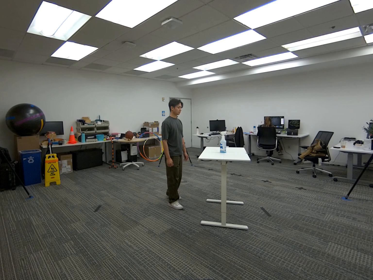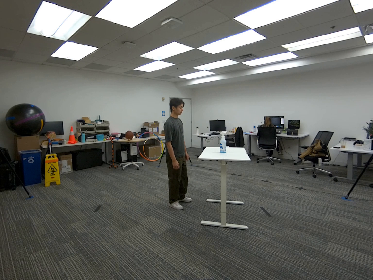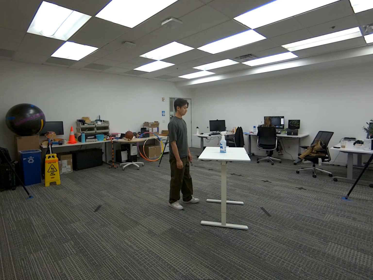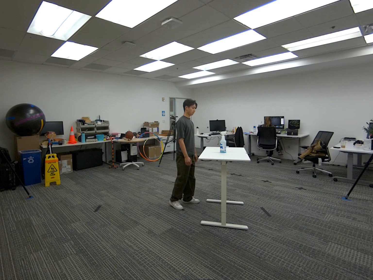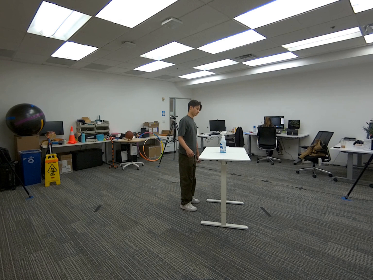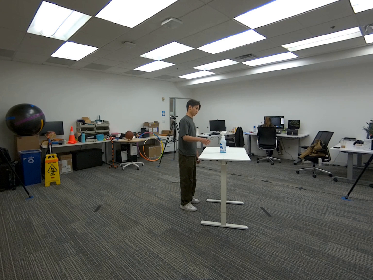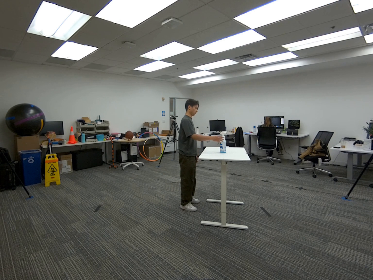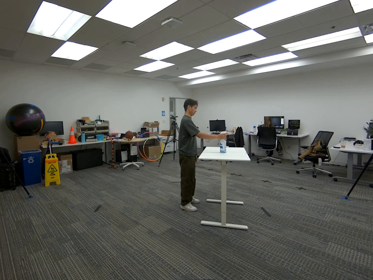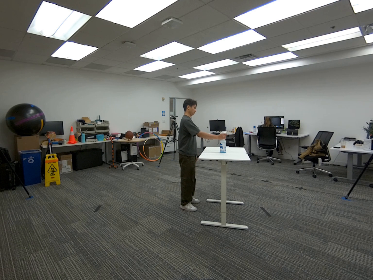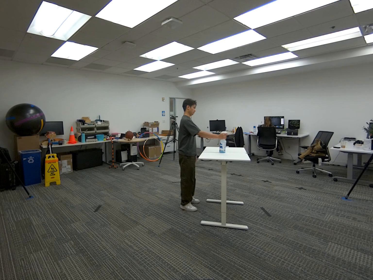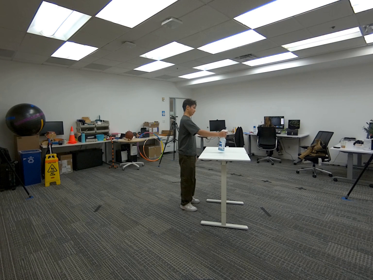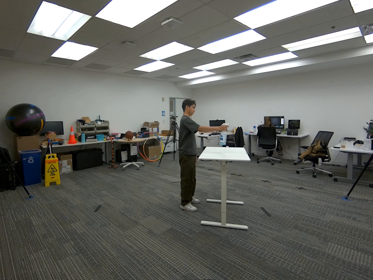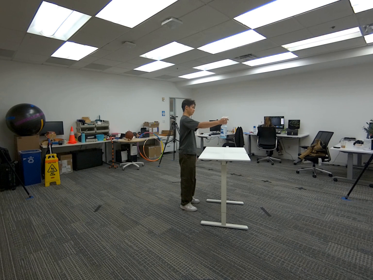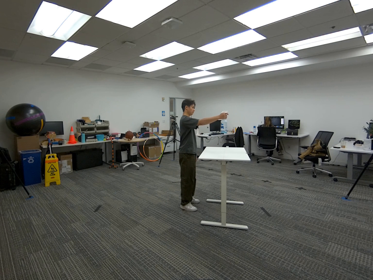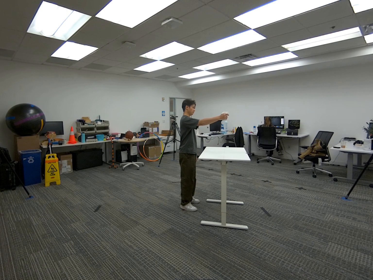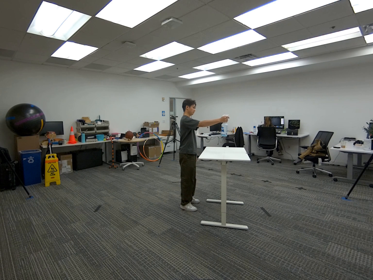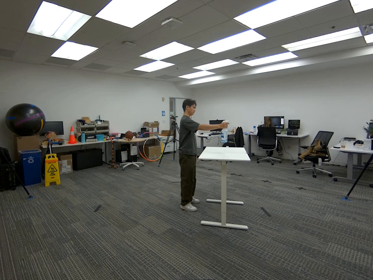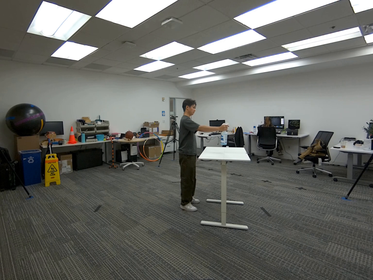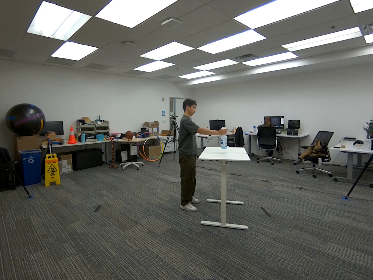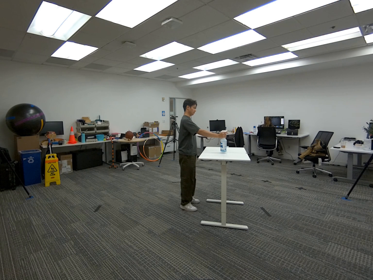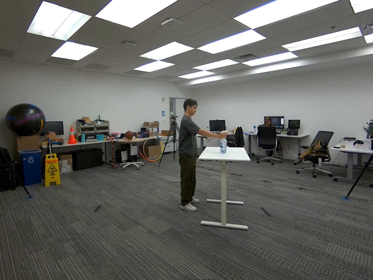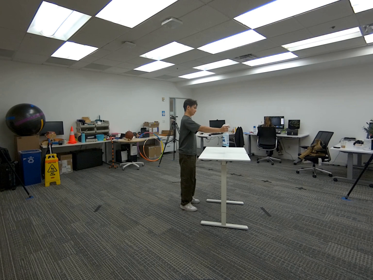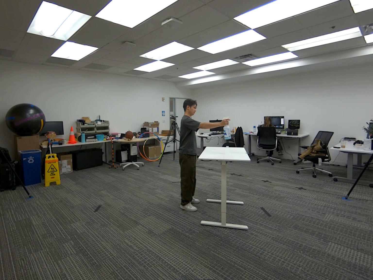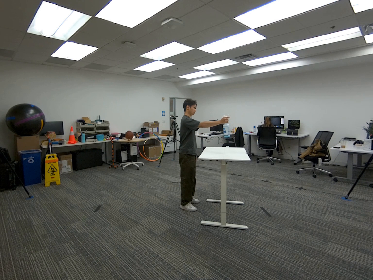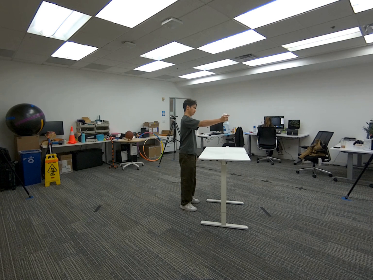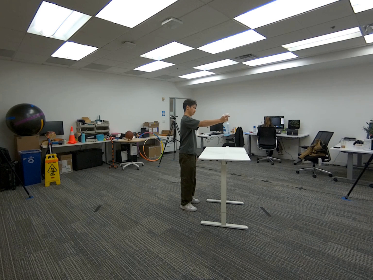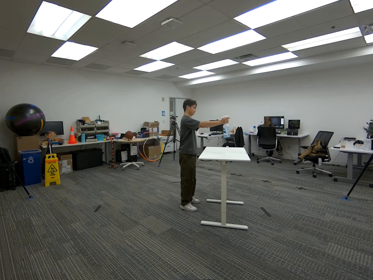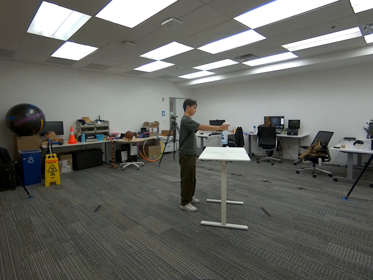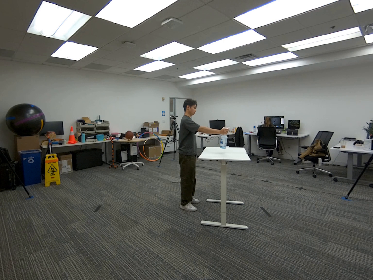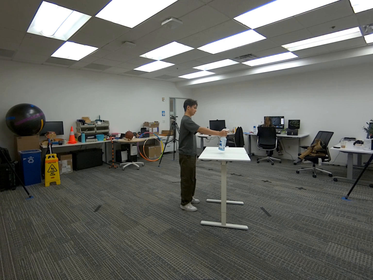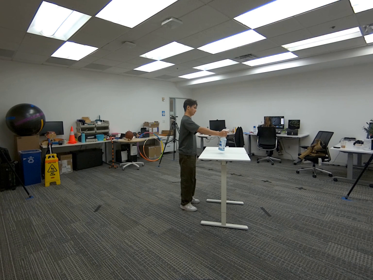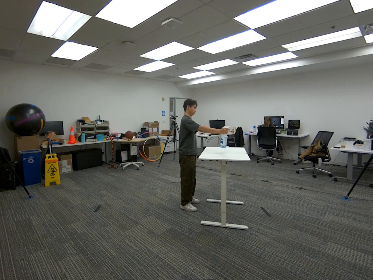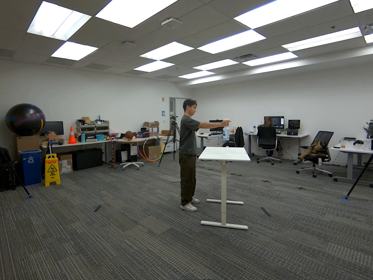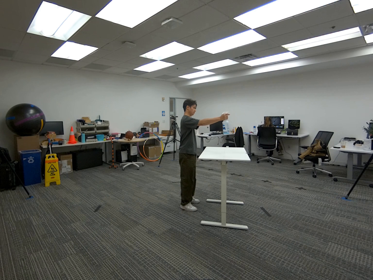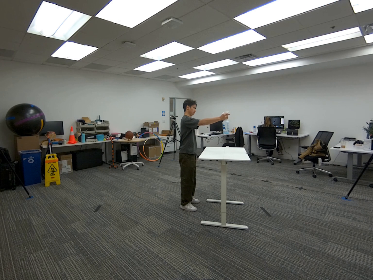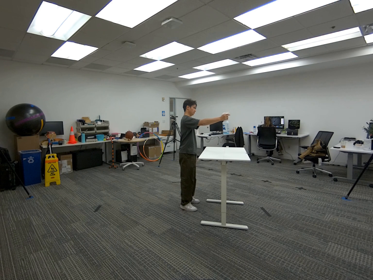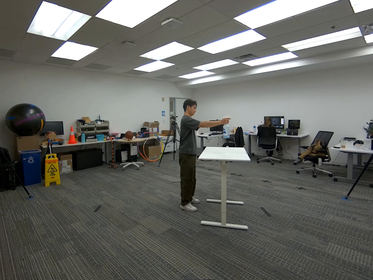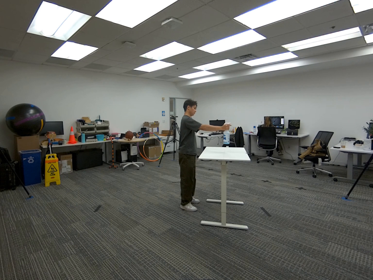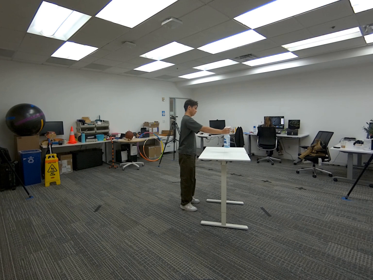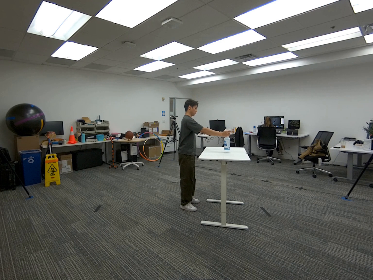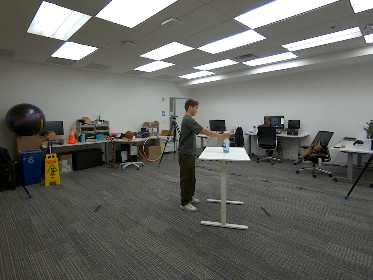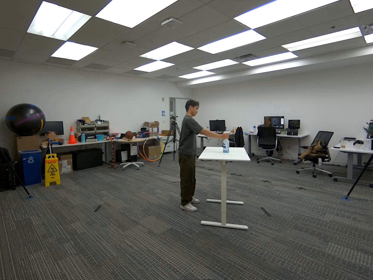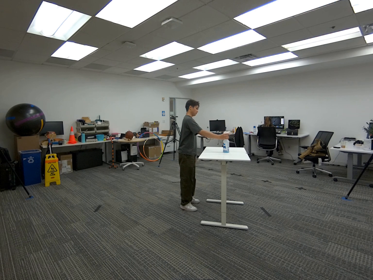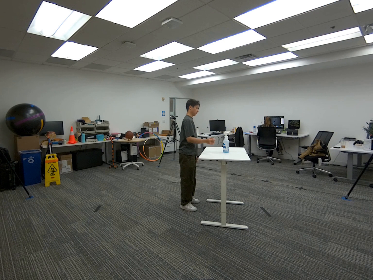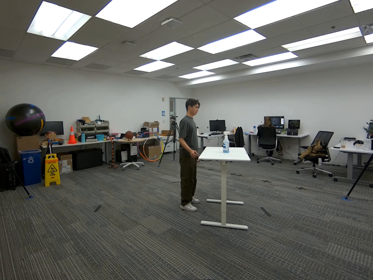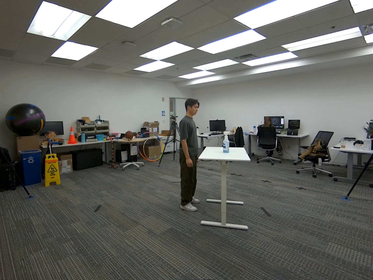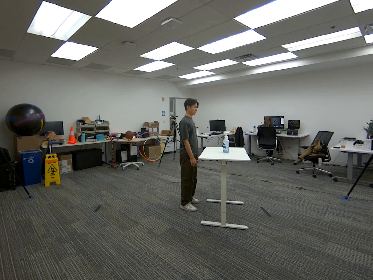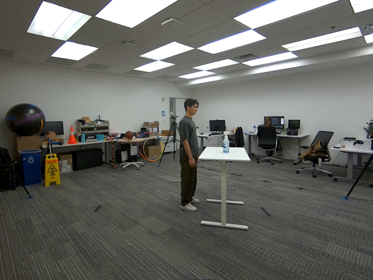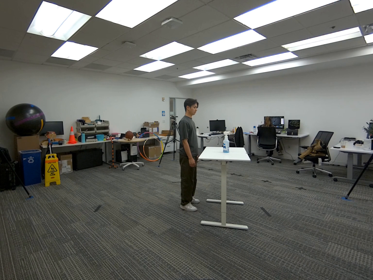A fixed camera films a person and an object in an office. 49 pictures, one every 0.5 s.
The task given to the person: Walk to the spray bottle on the white desk, pick up the spray bottle with your right hand and place it back on the white desk.
